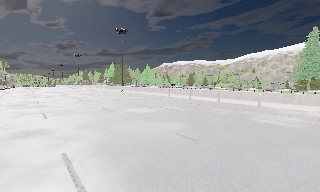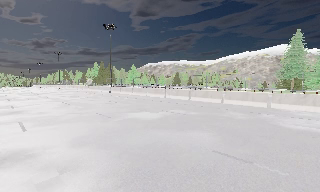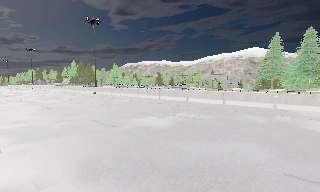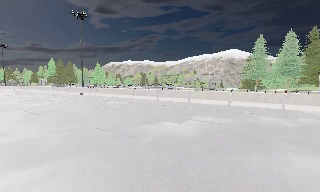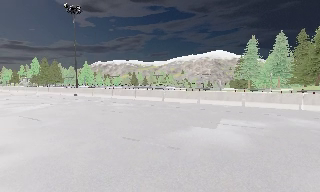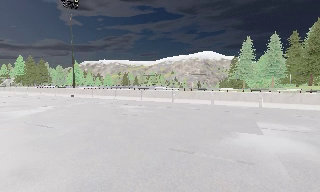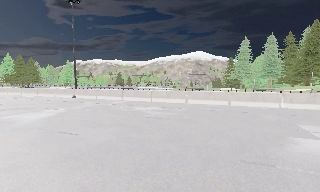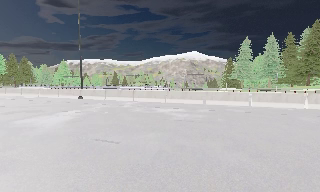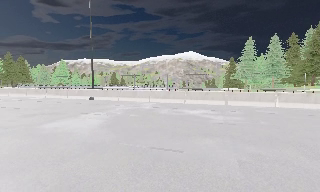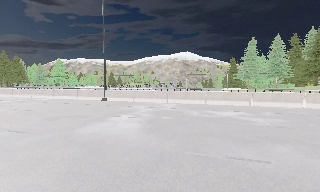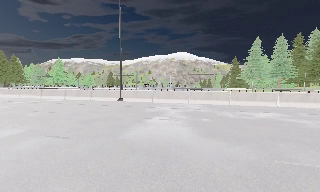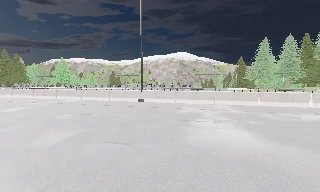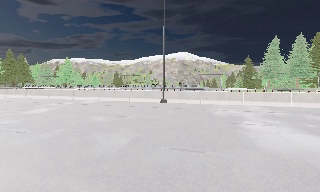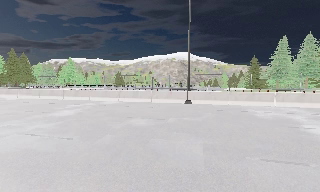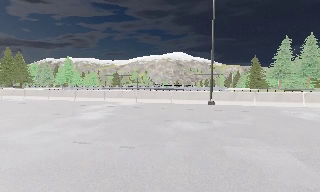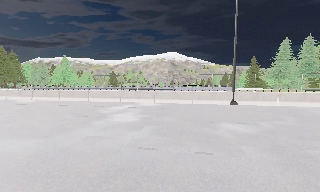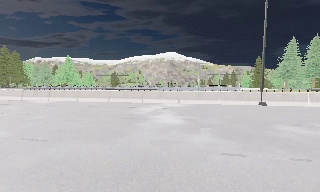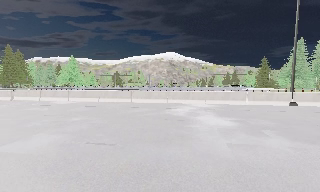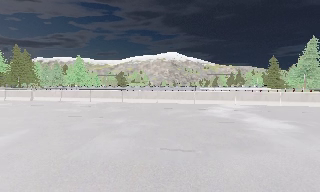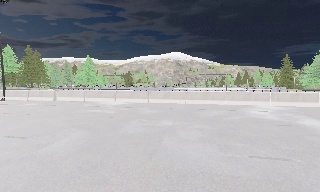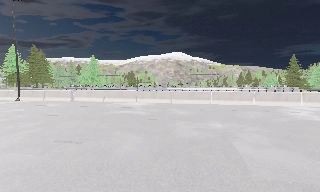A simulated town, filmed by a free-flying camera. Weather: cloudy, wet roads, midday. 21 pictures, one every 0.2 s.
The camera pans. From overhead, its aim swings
clockwise.
0.0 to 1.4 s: The camera pans to its right, which is clockwise from overhead, by about 30 degrees. It travels to its left and forward, about 14 m.
1.4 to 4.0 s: The camera travels to its left, about 30 m, so close, fixed things drift to the right.
The film runs backward here.
